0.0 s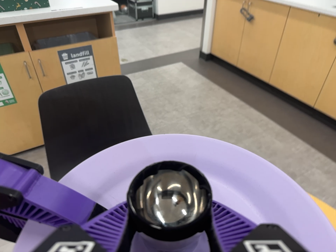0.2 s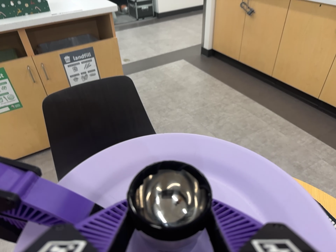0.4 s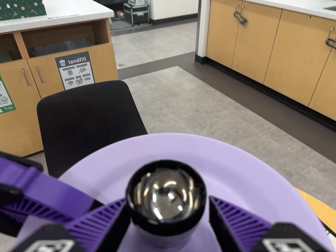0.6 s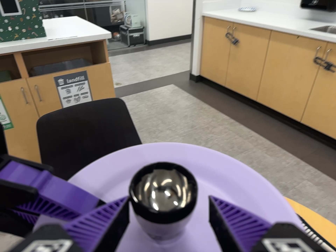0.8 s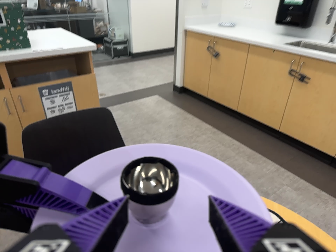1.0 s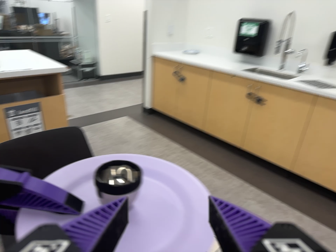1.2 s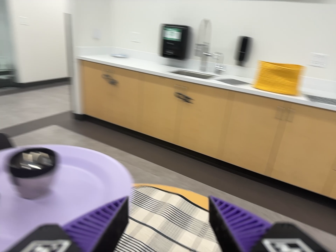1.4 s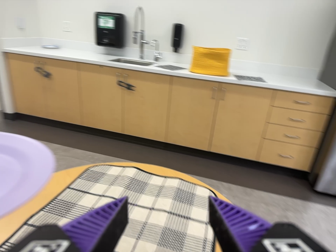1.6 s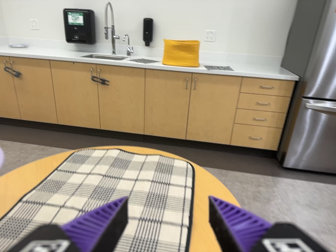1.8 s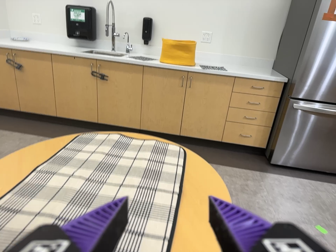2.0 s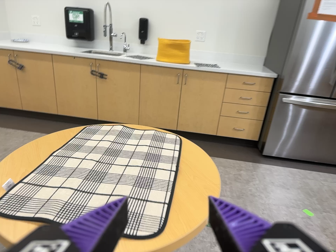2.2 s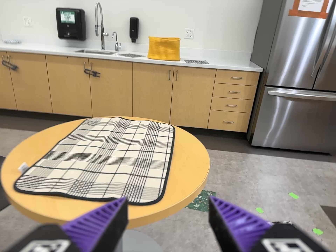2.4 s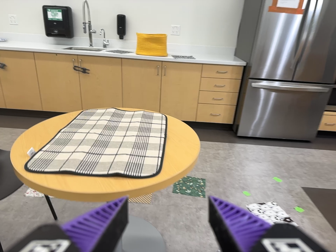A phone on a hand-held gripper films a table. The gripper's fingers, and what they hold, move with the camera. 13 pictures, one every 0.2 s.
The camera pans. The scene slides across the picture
to the left.
0.0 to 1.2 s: The scene slides to the left, as the camera pans about 30 degrees to its right. It travels backward and toward the bottom of its view, about 22 cm, so what stands in front gets smaller. Its aim tips toward the top of its view by about 15 degrees. It rolls about its line of sight by about 10 degrees, and the scene rotates counterclockwise.
1.2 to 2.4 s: The scene slides to the left, as the camera pans about 25 degrees to its right. It travels backward and toward the bottom of its view, about 60 cm, so what stands in front gets smaller. It rolls about its line of sight by about 15 degrees, and the scene rotates counterclockwise.
The film runs backward here.
